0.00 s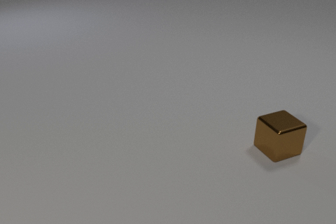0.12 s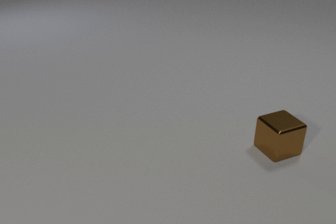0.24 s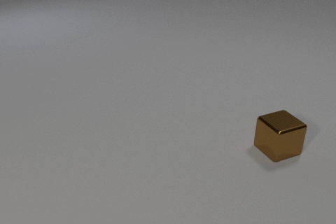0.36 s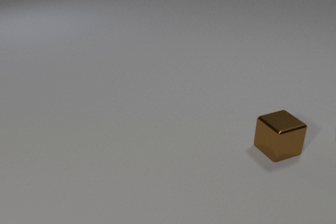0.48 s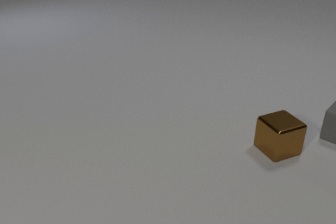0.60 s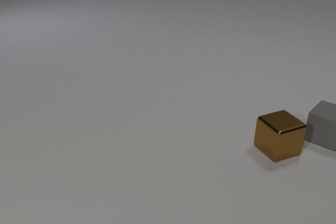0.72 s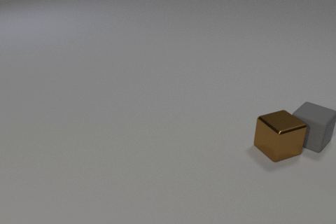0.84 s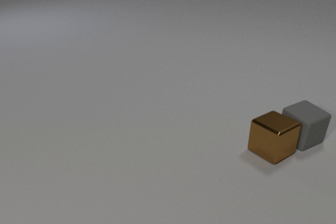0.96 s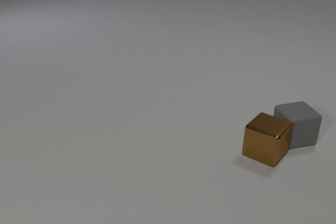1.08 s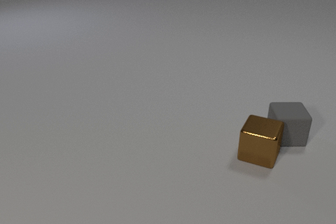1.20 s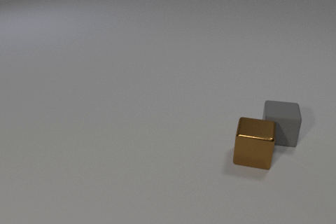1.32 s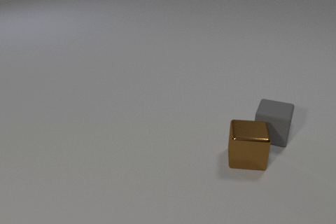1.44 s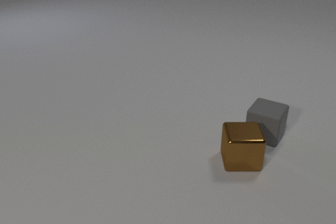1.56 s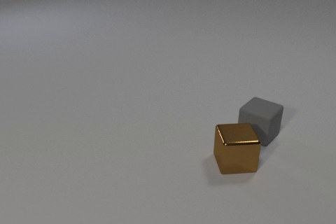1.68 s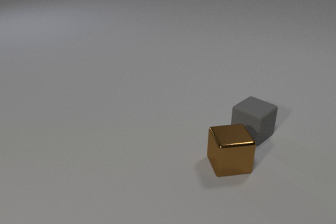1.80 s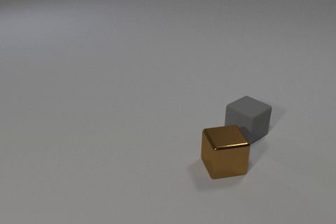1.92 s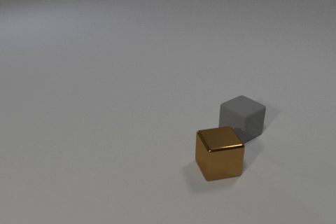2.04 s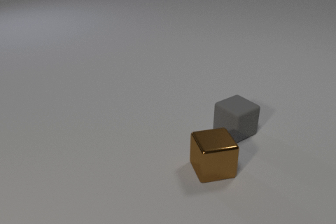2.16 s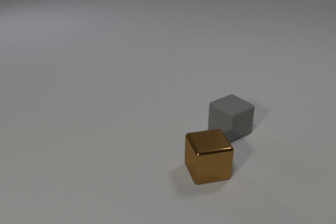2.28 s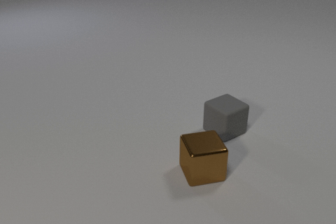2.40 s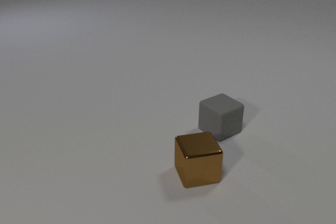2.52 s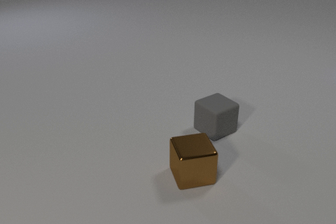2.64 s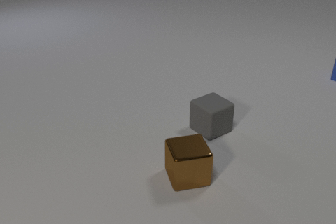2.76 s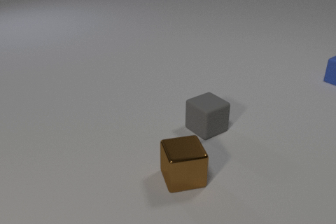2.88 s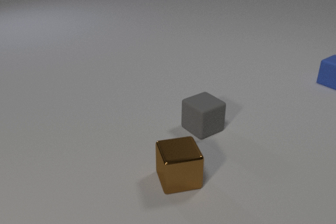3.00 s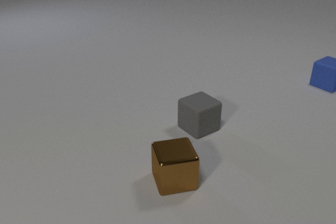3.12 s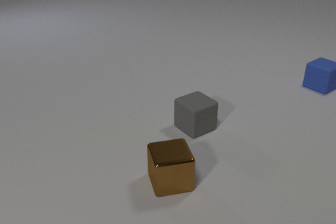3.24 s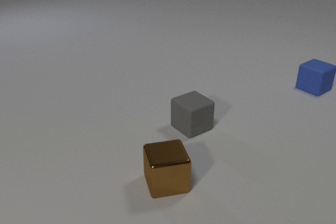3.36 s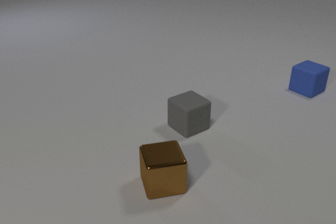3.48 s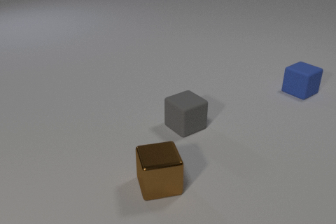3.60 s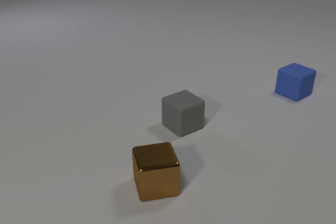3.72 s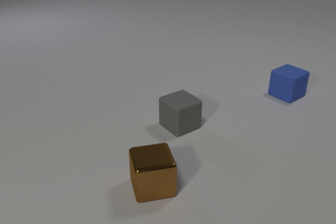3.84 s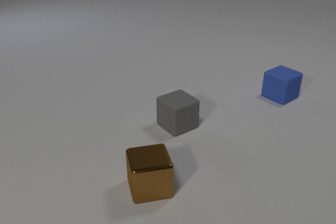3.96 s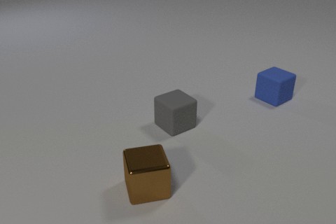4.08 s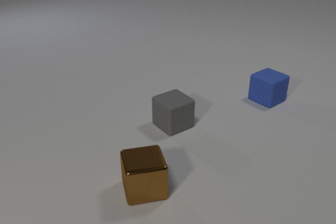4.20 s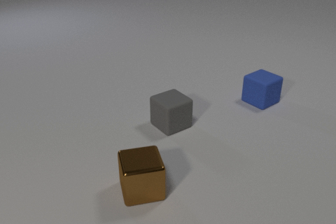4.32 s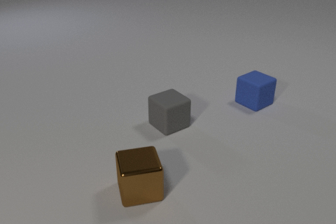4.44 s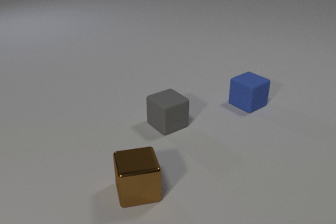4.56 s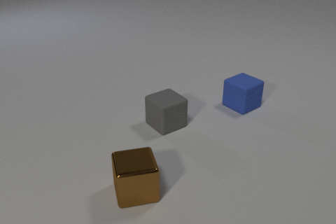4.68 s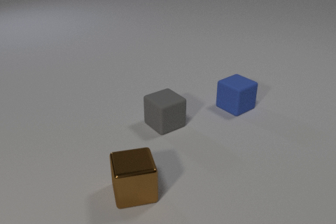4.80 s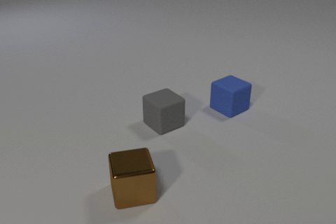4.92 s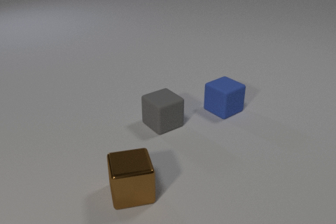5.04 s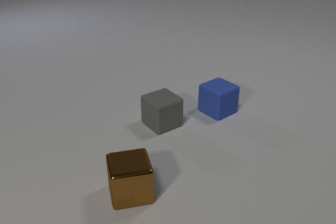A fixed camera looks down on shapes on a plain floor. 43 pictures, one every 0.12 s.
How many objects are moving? 3.
What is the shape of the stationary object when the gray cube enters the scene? cube.
What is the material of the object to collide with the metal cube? rubber.
0.00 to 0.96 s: The gray rubber cube comes in at the right edge, slides to the left and toward the camera, spins clockwise seen from above by about 30 degrees, its near face sliding to the left. The brown metal cube slides to the left and toward the camera, spins so that its near face slides to the right, counterclockwise seen from above. The gray rubber cube and the brown metal cube collide.
0.96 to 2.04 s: The gray rubber cube slides to the left, spins so that its near face slides to the left, clockwise seen from above. The brown metal cube slides to the left and toward the camera, spins so that its near face slides to the right, counterclockwise seen from above.
2.04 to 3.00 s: The gray rubber cube slides to the left. The brown metal cube slides to the left and toward the camera. The blue rubber cube comes in at the right edge, slides toward the camera and to the left.
3.00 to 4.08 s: The gray rubber cube slides to the left. The brown metal cube slides to the left and toward the camera. The blue rubber cube slides to the left and toward the camera.
4.08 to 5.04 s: The gray rubber cube slides to the left. The brown metal cube slides to the left. The blue rubber cube slides to the left and toward the camera.
